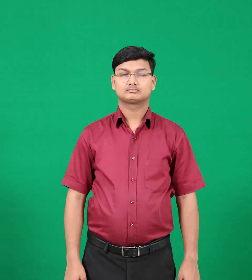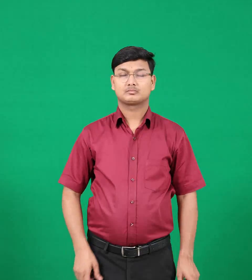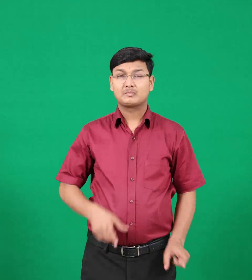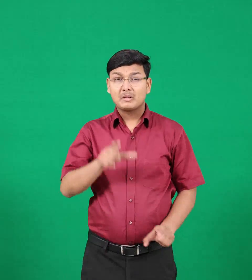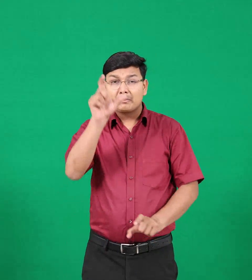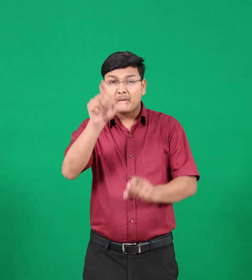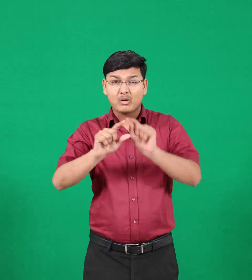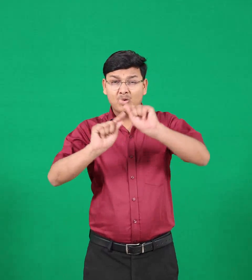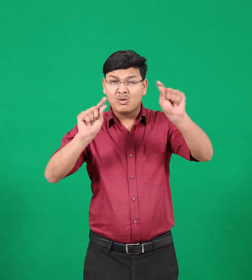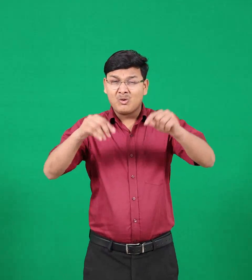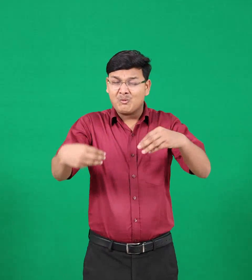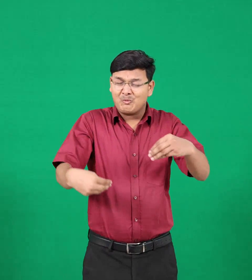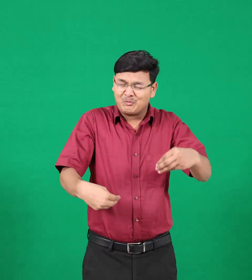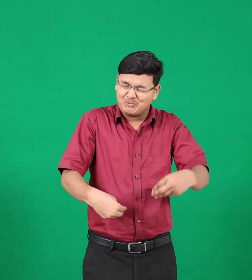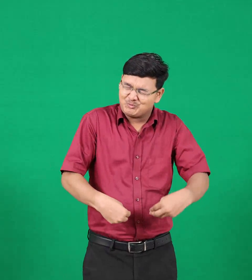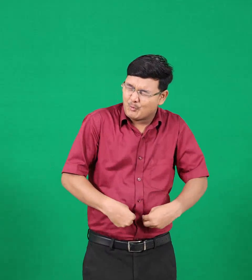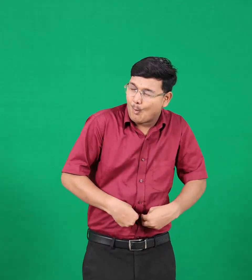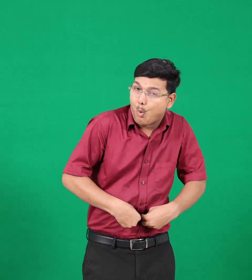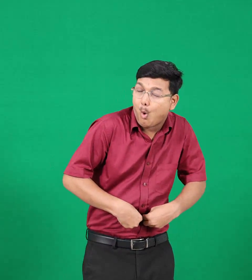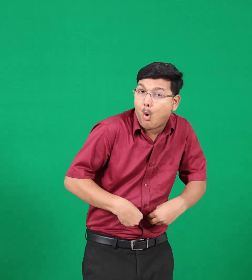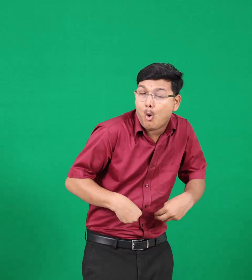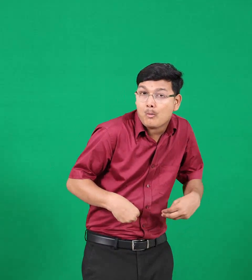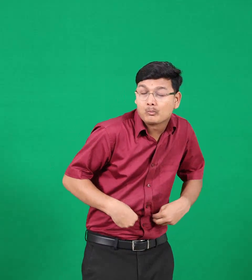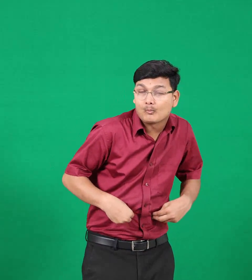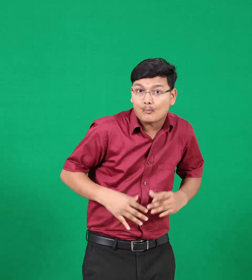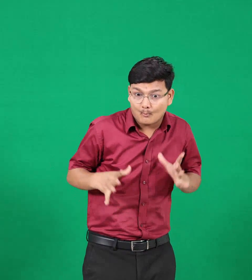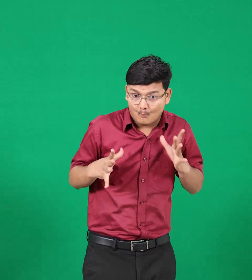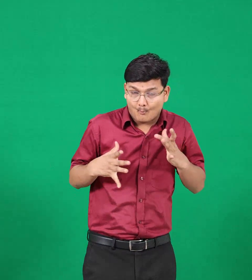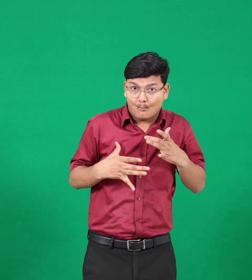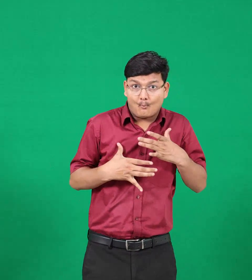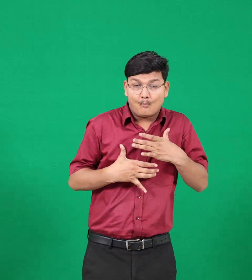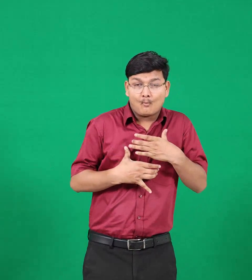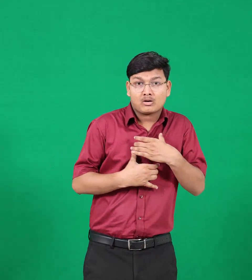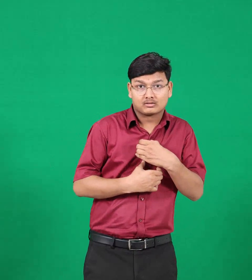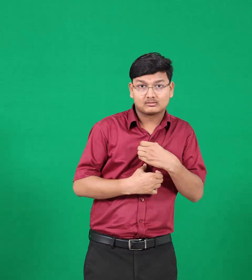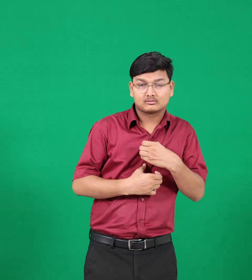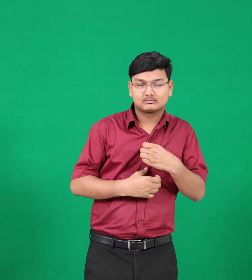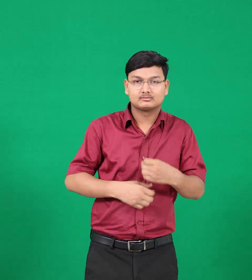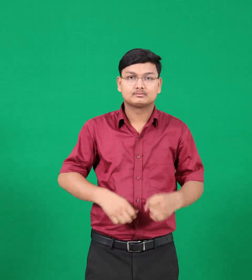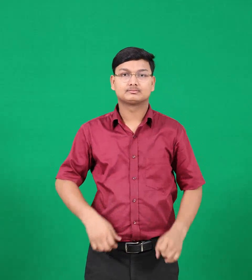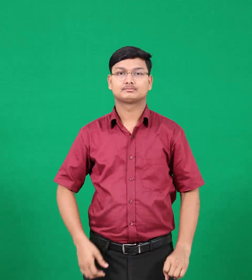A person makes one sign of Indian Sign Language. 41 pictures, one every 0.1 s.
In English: famine
